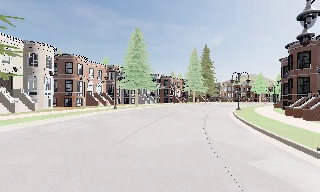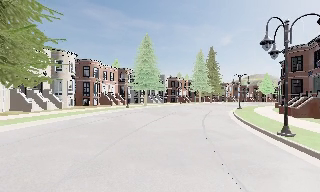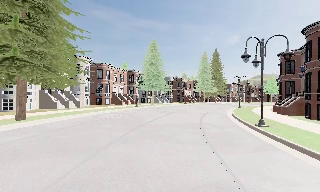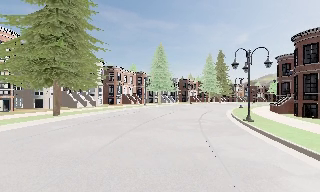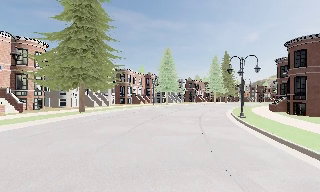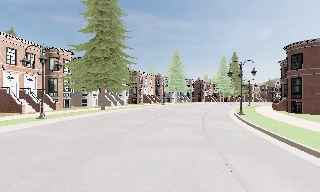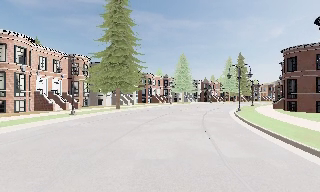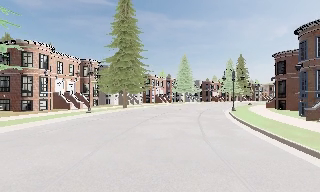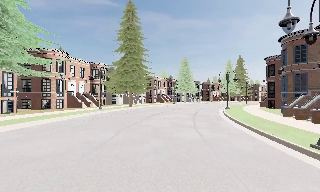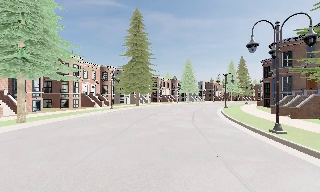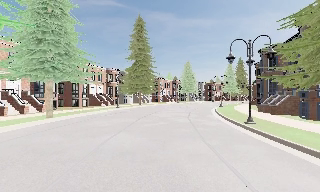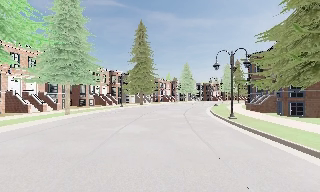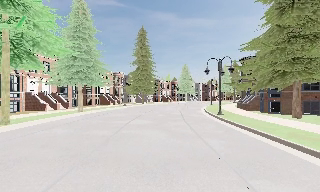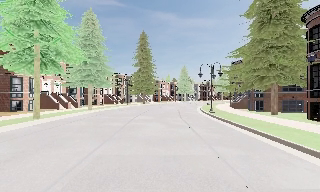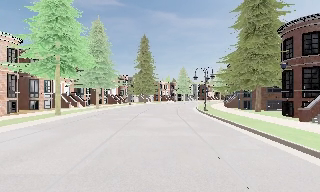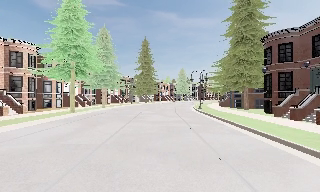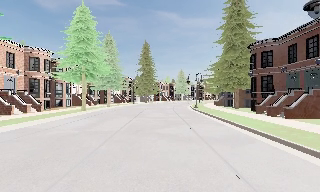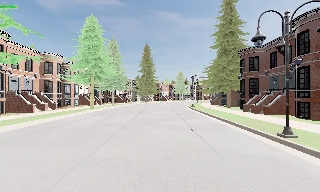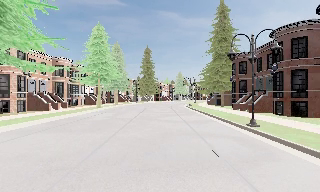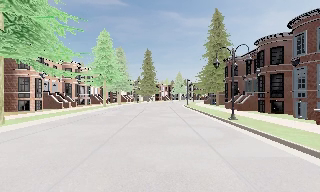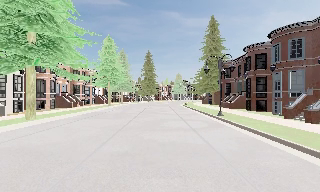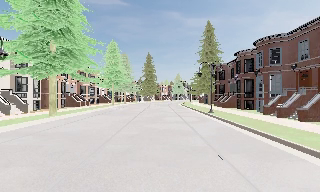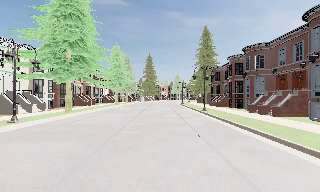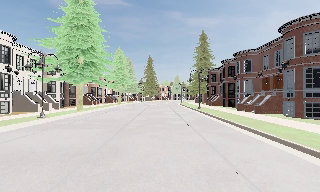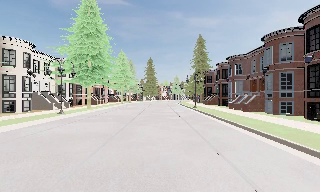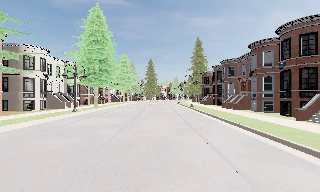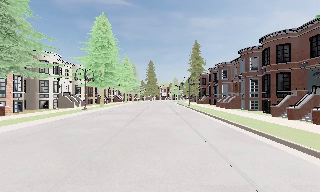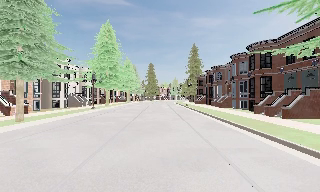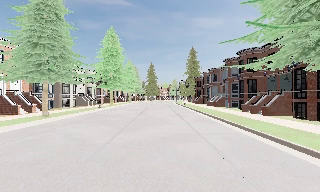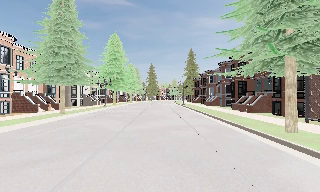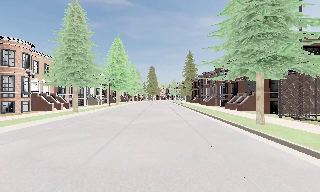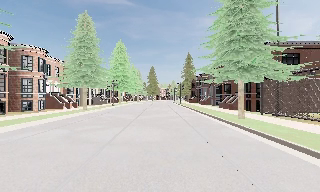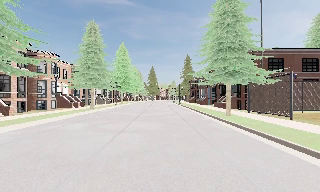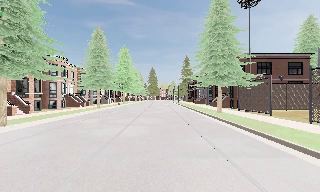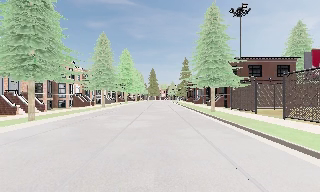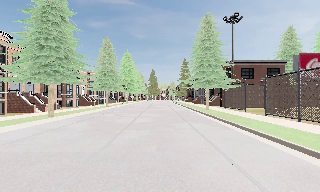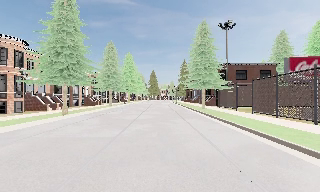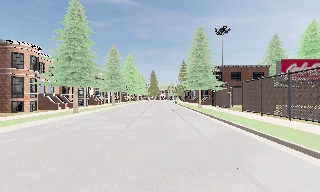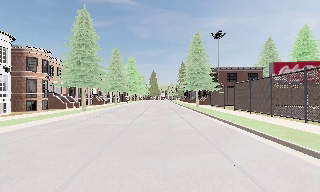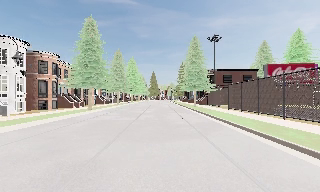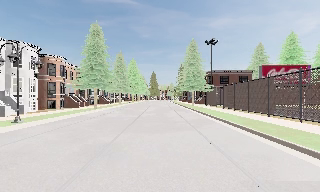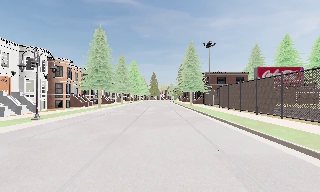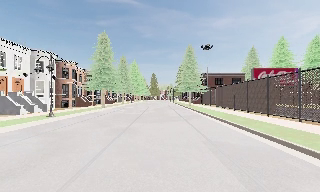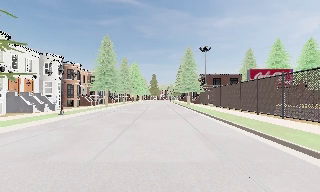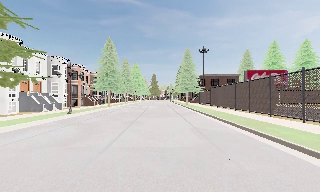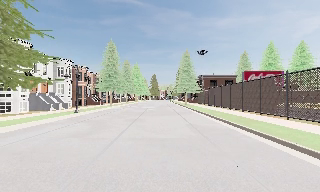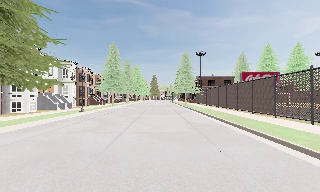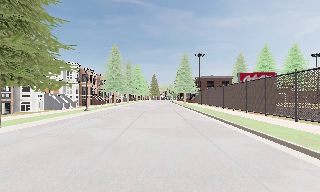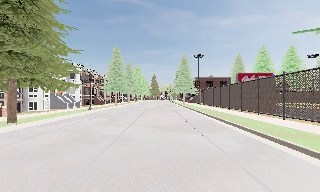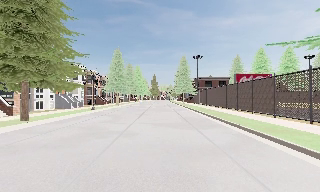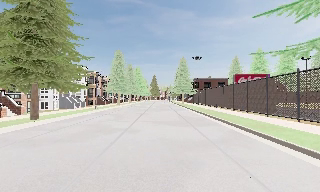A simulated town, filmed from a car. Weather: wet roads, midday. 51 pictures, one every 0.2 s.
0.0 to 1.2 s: The scene slides to the right, as the camera pans about 15 degrees to its left. It travels backward, about 13 m, so what stands in front gets smaller.
1.2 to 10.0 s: The camera travels backward, about 80 m, so what stands in front gets smaller. It loses speed.
The film runs backward here.
